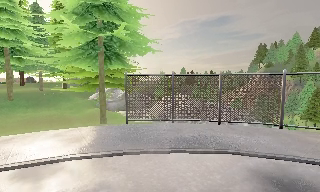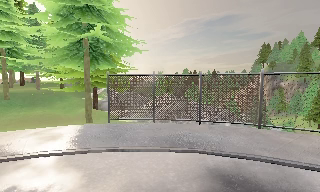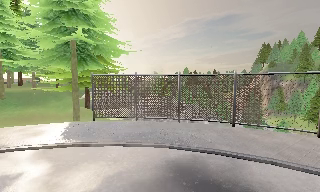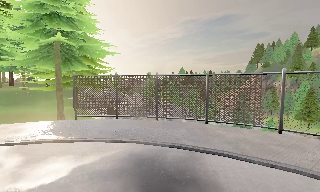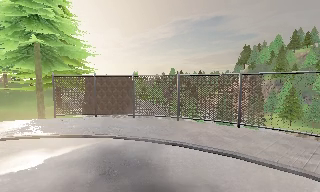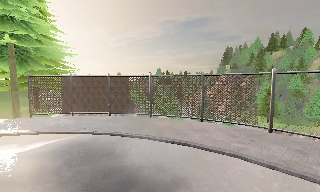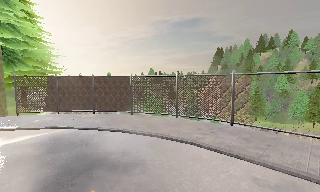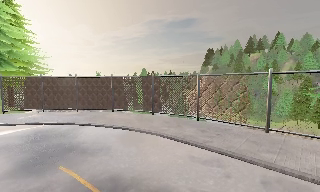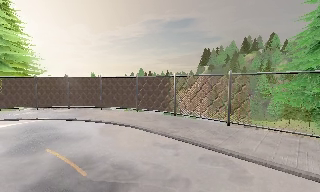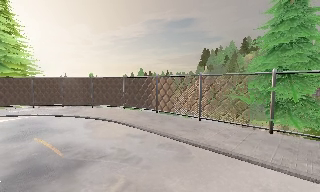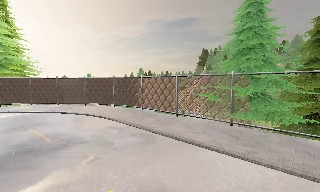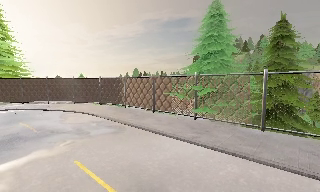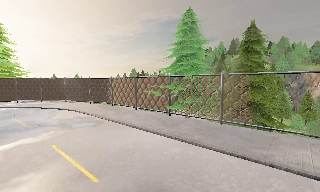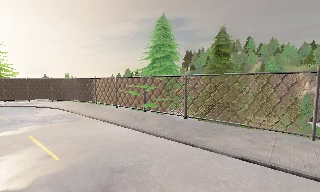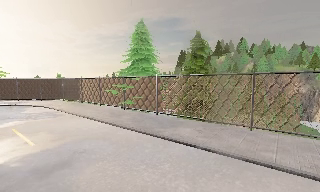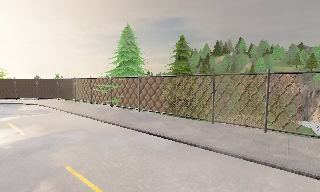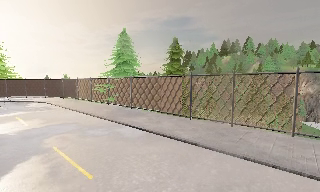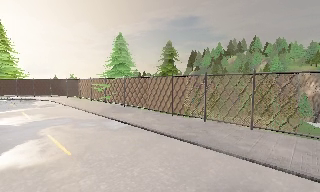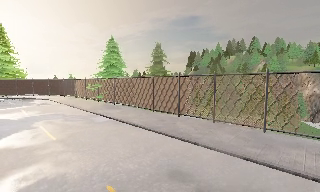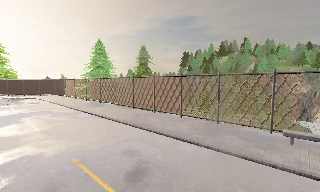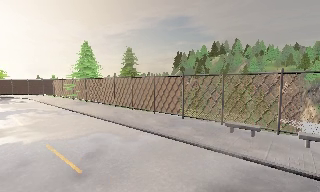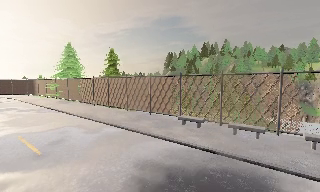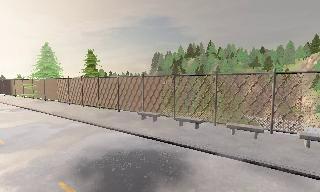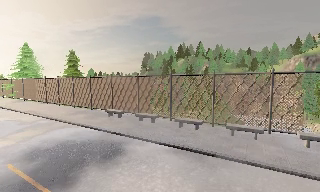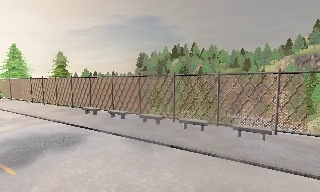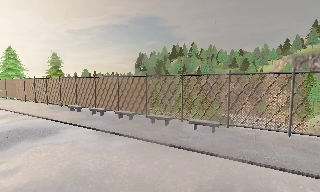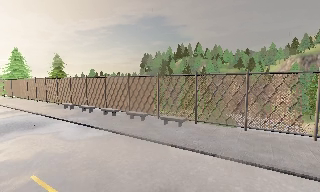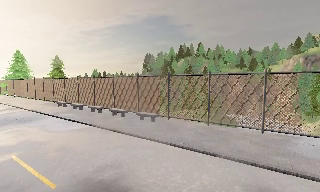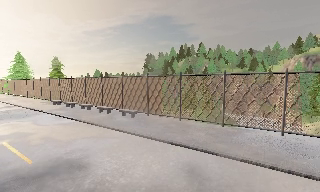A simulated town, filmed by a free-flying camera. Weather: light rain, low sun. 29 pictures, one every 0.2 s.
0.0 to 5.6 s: The camera swings to its right by about 20 degrees, and the scene slides to the left. It travels to its right and backward, about 55 m, so close, fixed things drift to the left.
The film runs forward here.
